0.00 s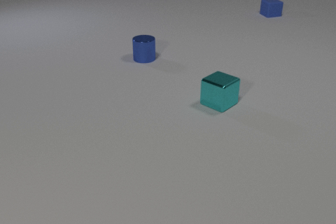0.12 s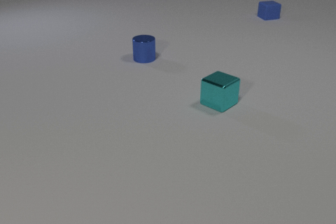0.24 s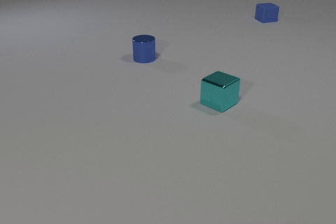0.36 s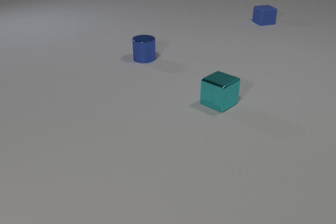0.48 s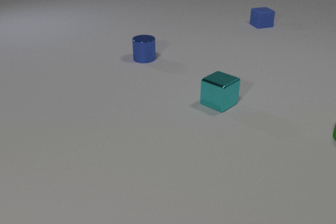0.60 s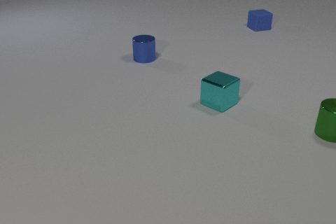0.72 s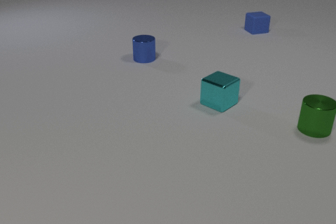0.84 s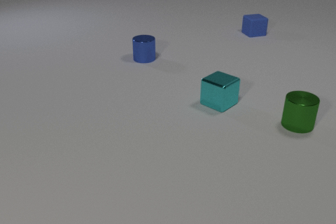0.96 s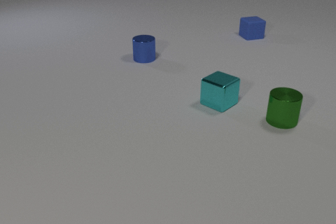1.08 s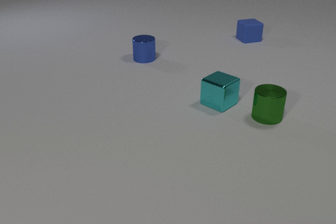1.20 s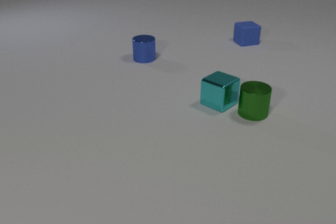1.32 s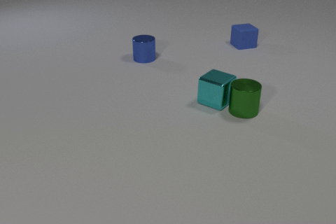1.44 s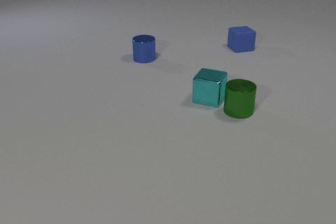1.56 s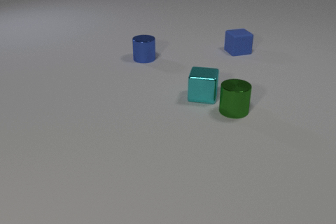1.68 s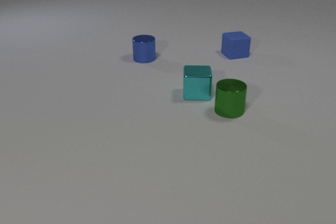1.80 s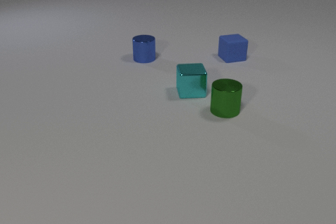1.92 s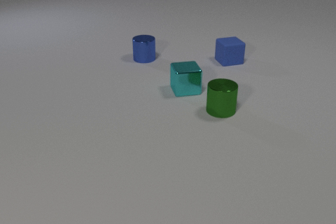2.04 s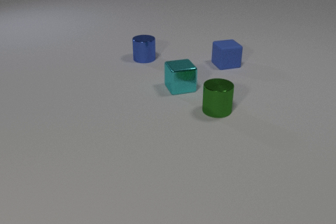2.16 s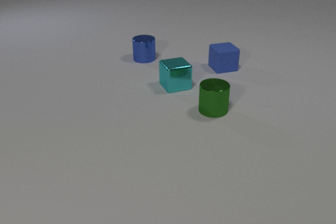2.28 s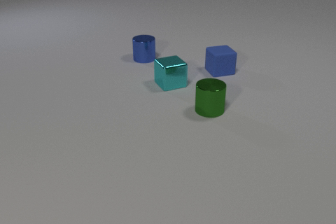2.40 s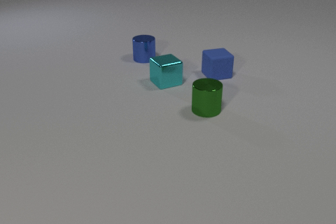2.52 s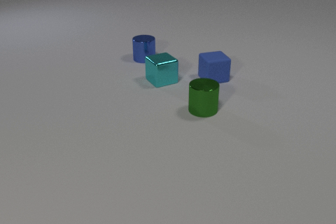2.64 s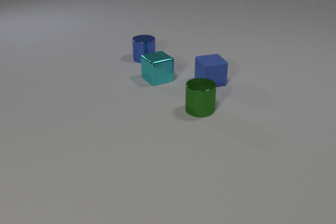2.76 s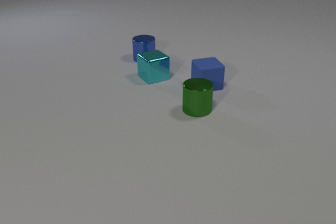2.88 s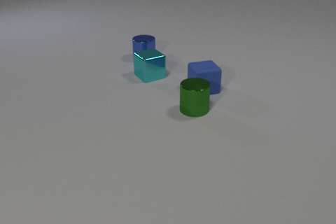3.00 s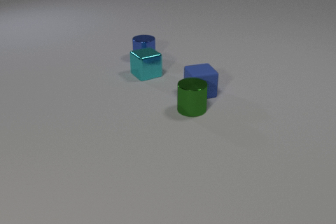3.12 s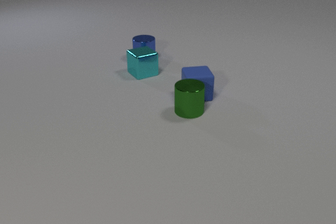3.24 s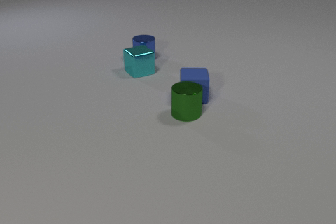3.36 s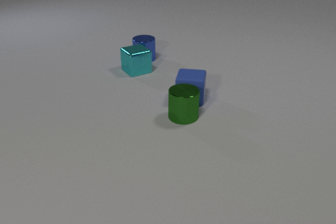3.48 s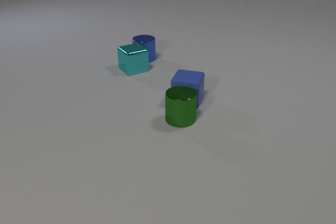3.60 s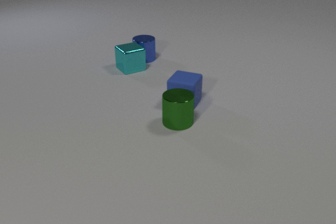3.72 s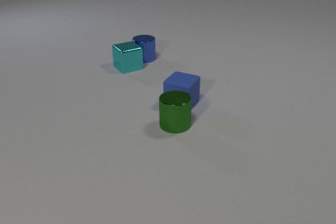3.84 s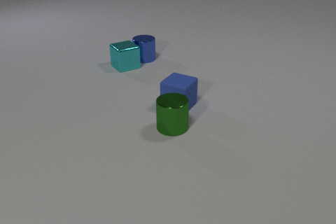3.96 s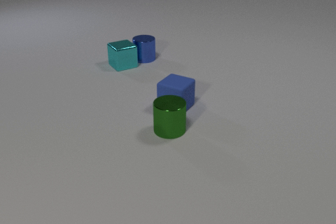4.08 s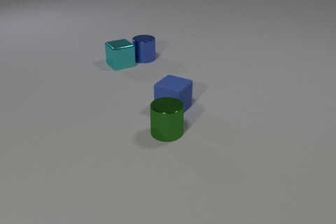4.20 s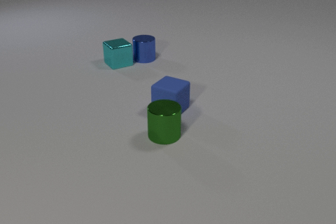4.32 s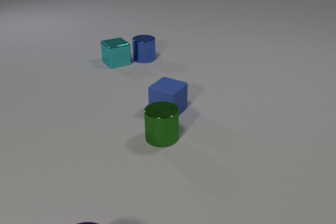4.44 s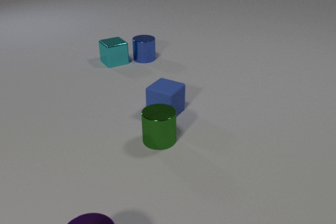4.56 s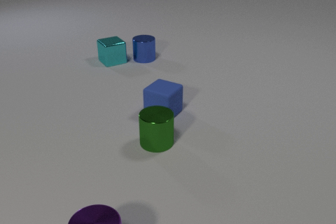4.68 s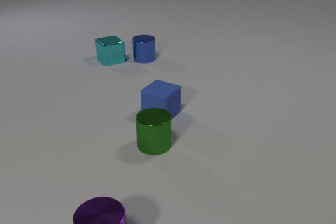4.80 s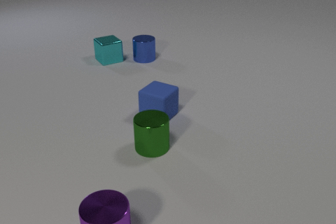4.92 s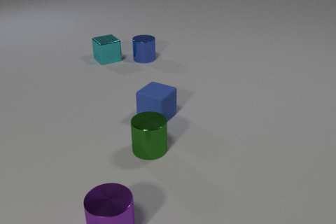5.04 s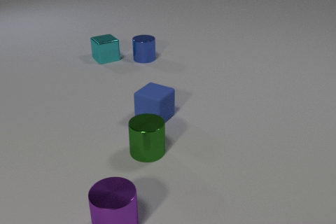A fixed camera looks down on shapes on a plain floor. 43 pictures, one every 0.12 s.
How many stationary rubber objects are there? 0.
How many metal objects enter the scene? 2.
What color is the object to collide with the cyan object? green.
0.00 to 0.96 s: The green metal cylinder comes in at the right edge, slides to the left. The blue rubber cube slides toward the camera.
0.96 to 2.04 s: The green metal cylinder slides to the left. The cyan metal cube slides to the left and away from the camera, spins so that its near face slides to the right, counterclockwise seen from above. The blue rubber cube slides toward the camera. The green metal cylinder and the cyan metal cube collide.
2.04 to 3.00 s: The green metal cylinder slides to the left. The cyan metal cube slides to the left and away from the camera. The blue rubber cube slides toward the camera.
3.00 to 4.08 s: The green metal cylinder slides toward the camera and to the left. The cyan metal cube slides away from the camera and to the left. The blue rubber cube slides toward the camera and to the left, spins so that its near face slides to the left, clockwise seen from above. The green metal cylinder and the blue rubber cube collide.
4.08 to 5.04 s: The green metal cylinder slides toward the camera and to the left. The cyan metal cube slides away from the camera and to the left. The blue rubber cube slides toward the camera and to the left. The purple metal cylinder comes in at the bottom edge, slides away from the camera and to the right.
